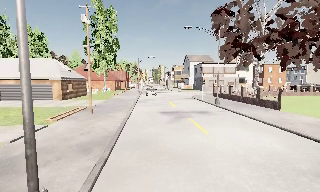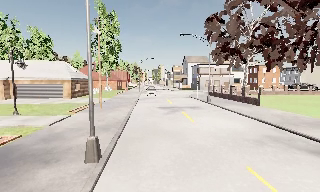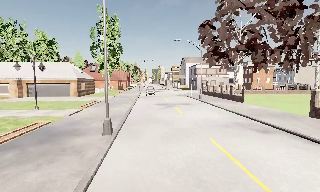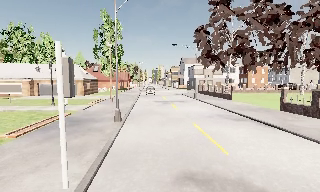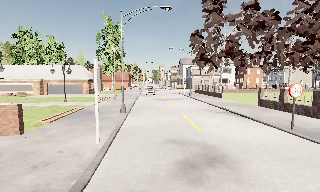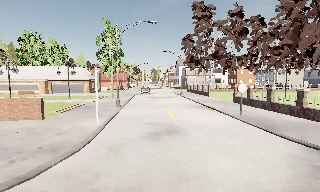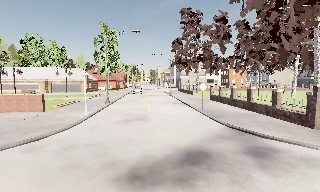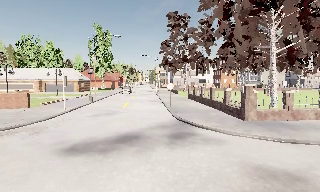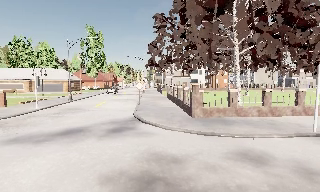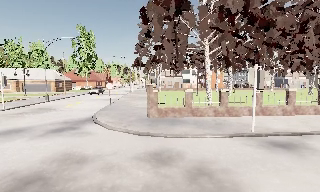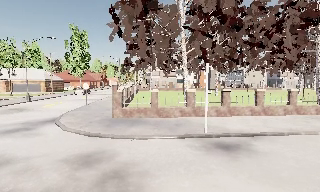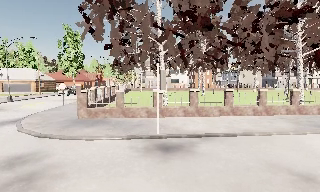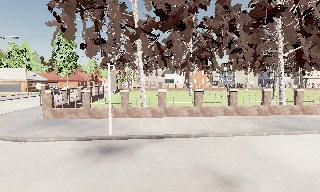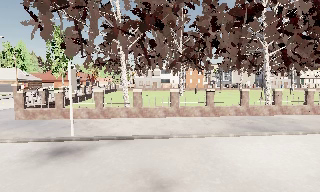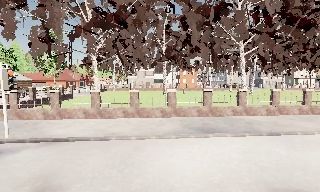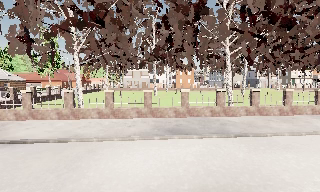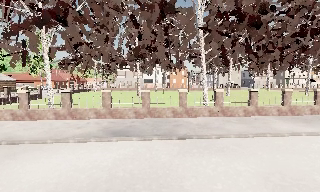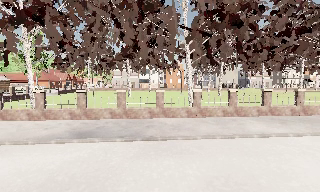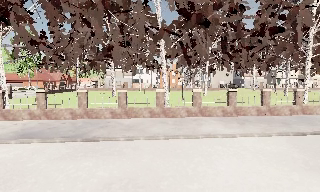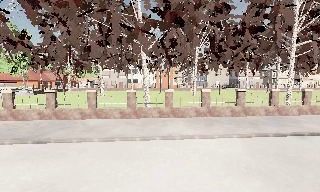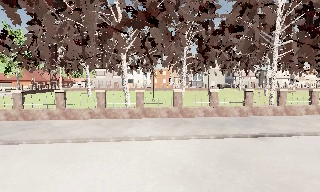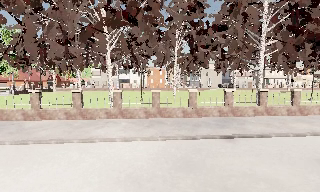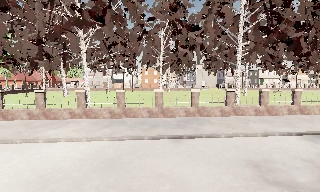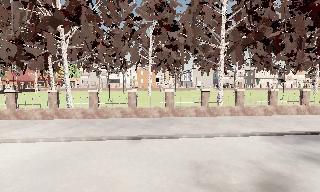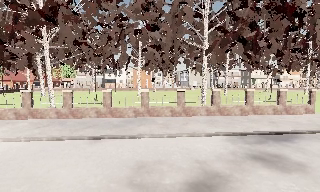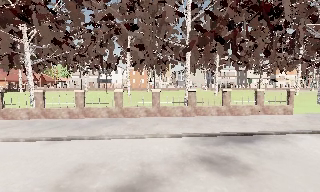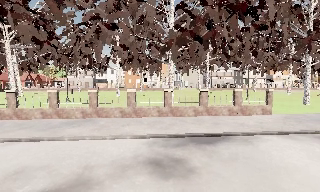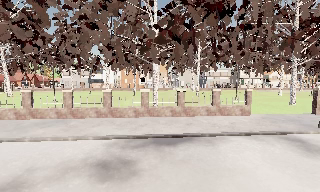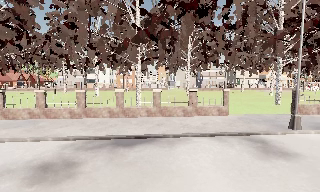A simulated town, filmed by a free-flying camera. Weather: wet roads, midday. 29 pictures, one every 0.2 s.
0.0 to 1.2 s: The camera travels backward, about 16 m, so what stands in front gets smaller.
1.2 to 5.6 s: The camera travels to its right, about 45 m, so close, fixed things drift to the left.
The film runs forward here.
